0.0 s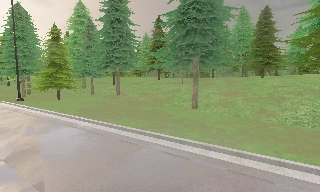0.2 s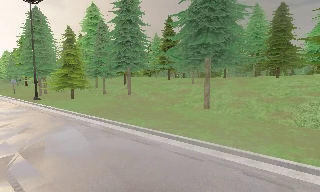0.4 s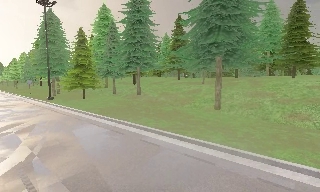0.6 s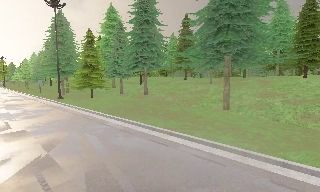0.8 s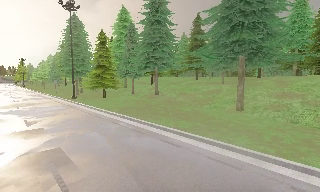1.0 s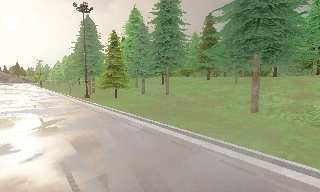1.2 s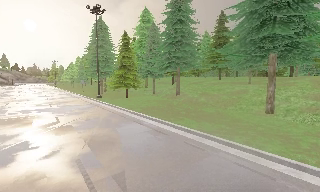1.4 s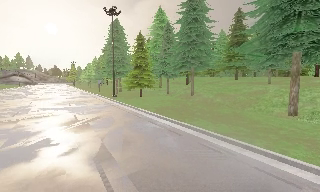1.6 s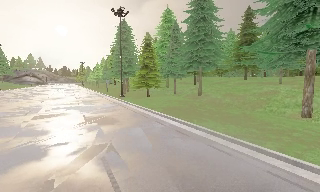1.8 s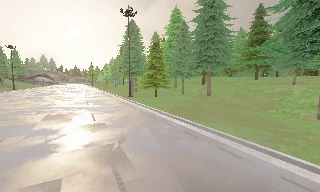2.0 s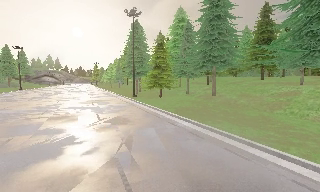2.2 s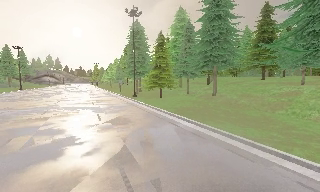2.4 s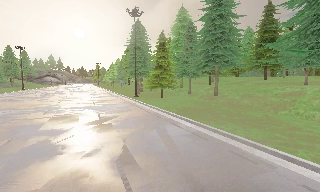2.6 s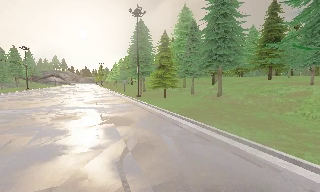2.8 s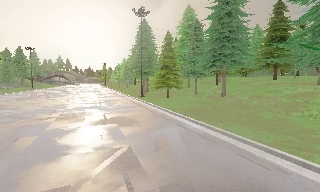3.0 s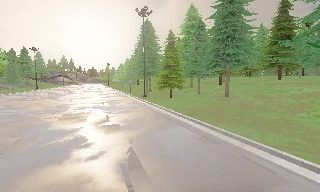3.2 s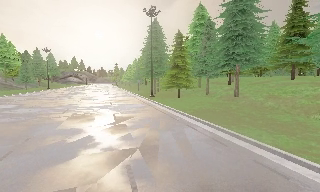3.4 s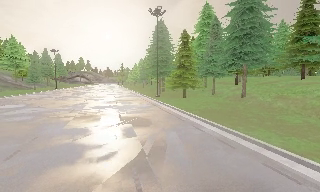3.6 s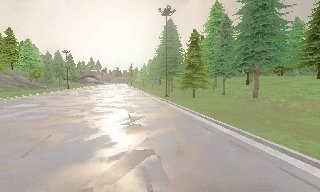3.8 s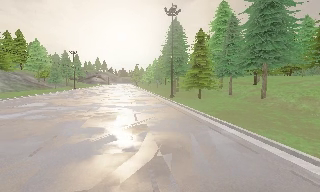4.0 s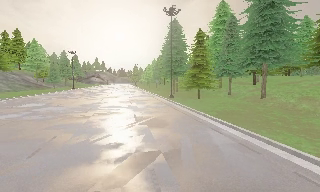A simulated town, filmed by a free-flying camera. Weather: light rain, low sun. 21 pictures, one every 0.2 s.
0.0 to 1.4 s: The camera swings to its left by about 25 degrees, and the scene slides to the right.
1.4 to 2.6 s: The camera travels forward, about 0.5 m, so what stands in front looms larger.
2.6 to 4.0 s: The camera pans to its left, which is counterclockwise from overhead, by about 10 degrees. It travels forward, about 0.5 m, so what stands in front looms larger.
The film runs forward here.
